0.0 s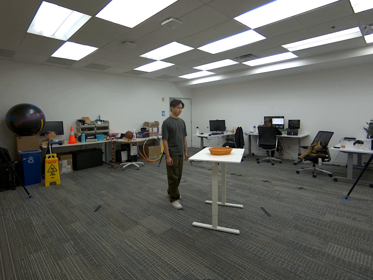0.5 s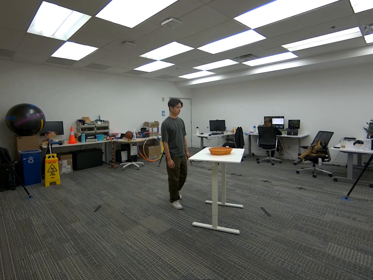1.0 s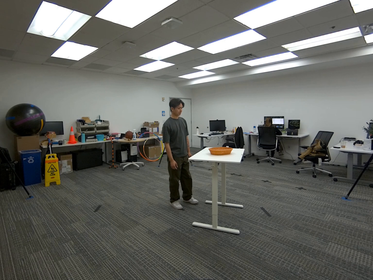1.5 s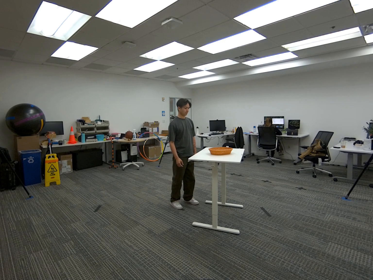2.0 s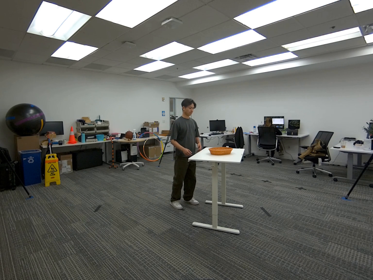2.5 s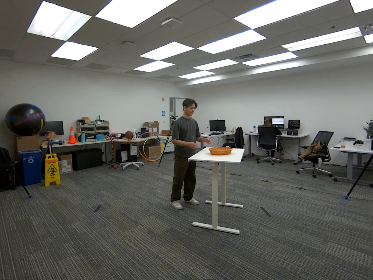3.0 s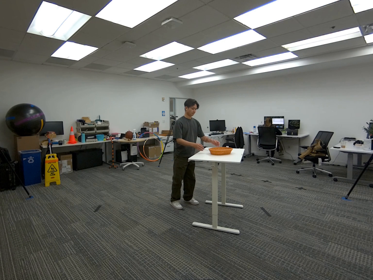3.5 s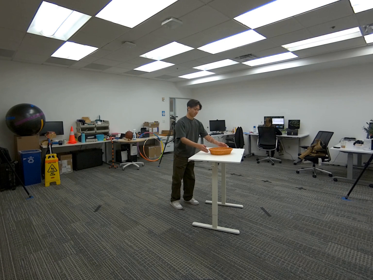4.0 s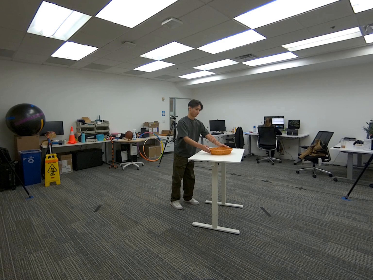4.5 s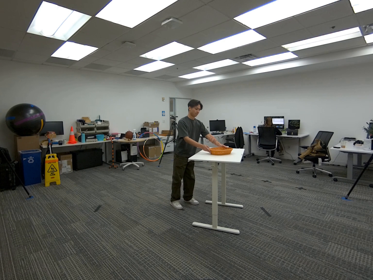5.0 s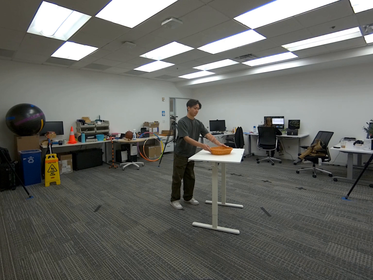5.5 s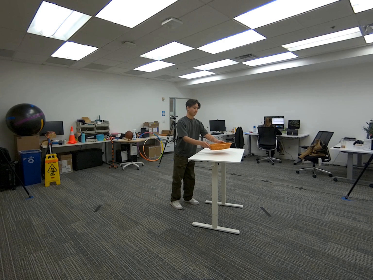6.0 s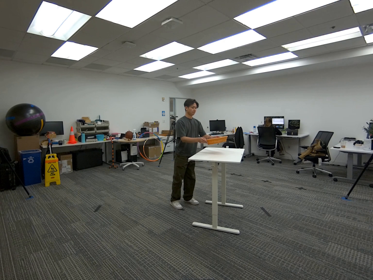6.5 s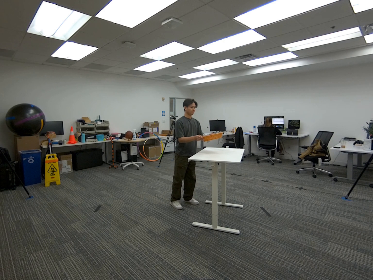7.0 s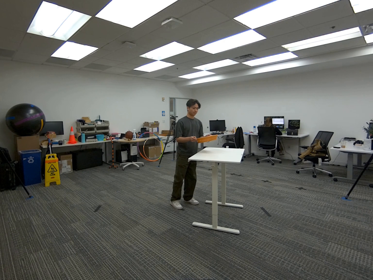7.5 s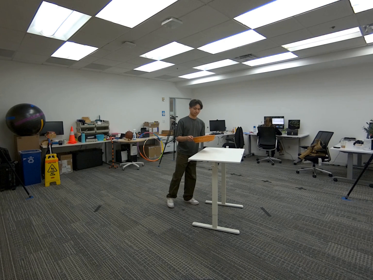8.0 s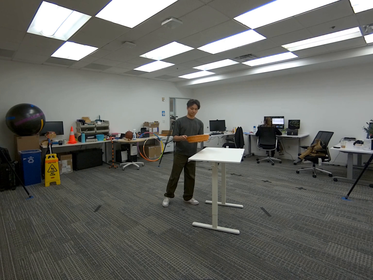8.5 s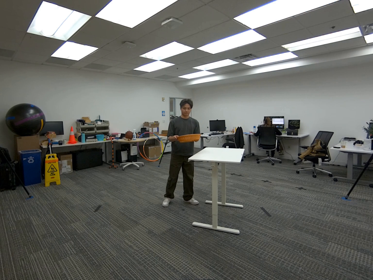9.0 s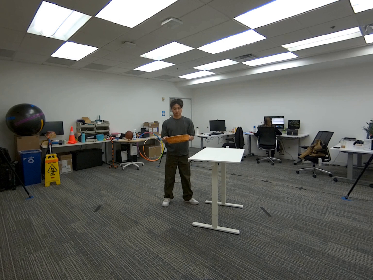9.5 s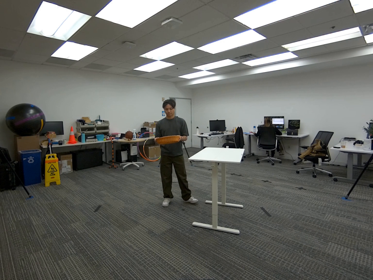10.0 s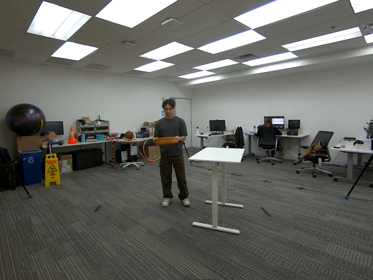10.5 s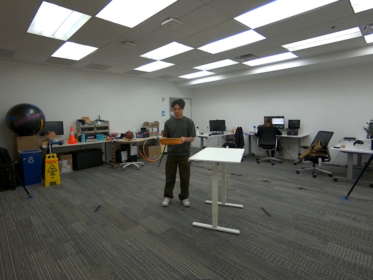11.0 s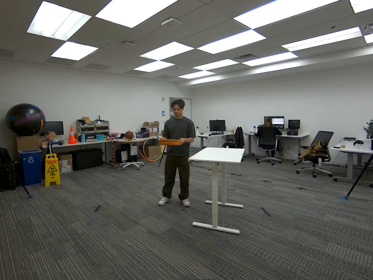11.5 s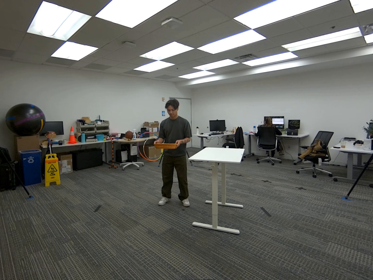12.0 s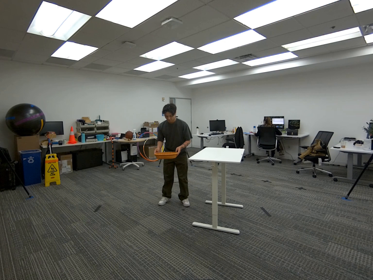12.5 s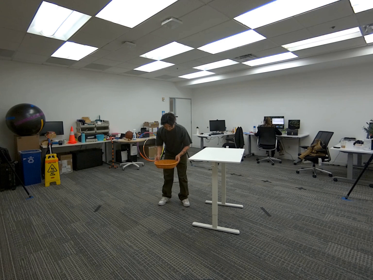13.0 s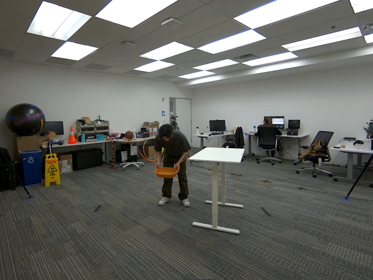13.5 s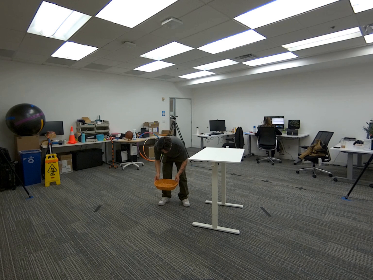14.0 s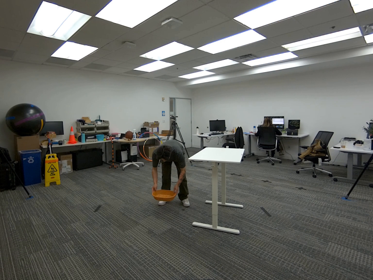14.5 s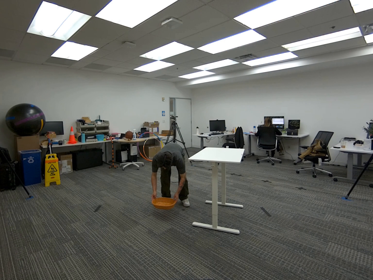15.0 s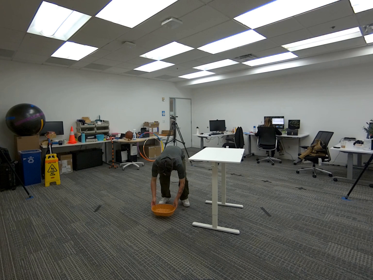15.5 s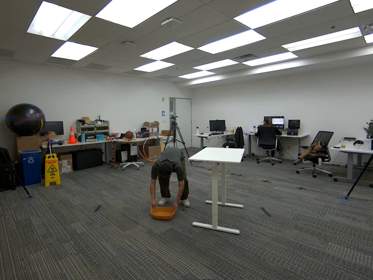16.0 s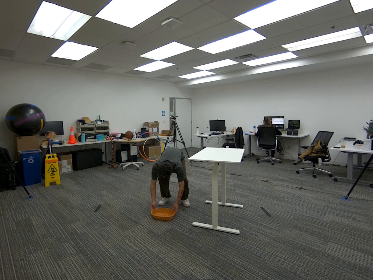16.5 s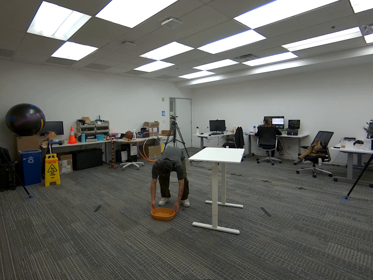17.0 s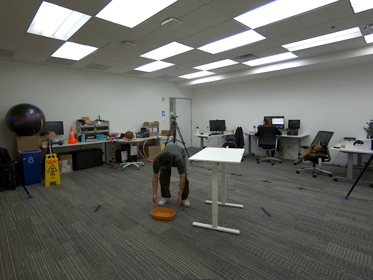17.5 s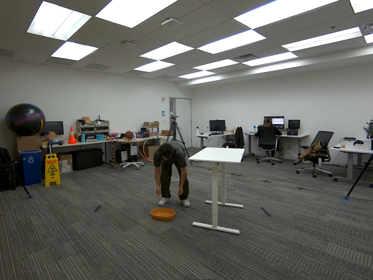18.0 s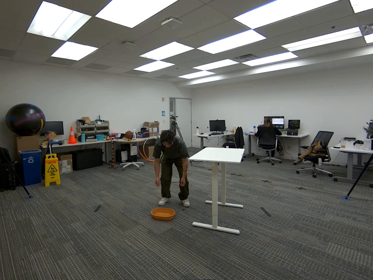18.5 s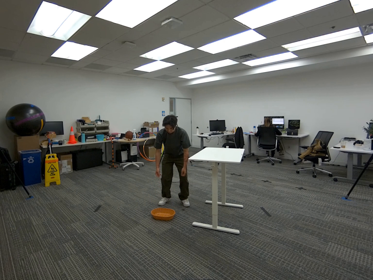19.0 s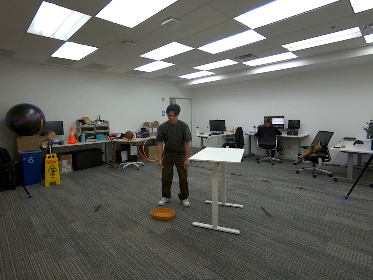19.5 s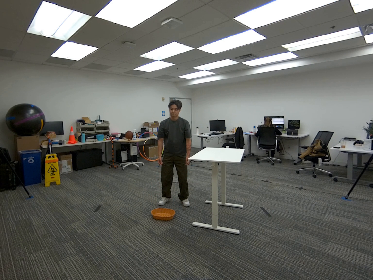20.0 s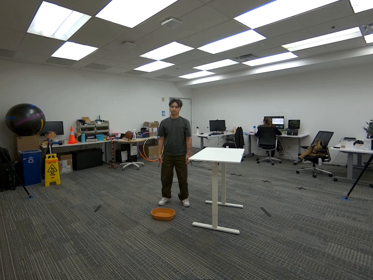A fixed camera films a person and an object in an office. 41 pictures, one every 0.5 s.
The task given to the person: Walk to the woven basket from the white desk, pick up the basket with your both hands and place the basket on the ground.
